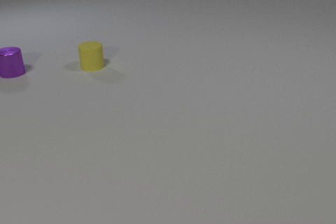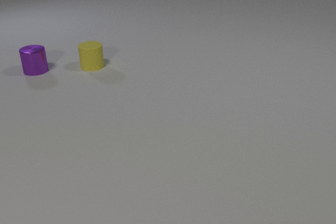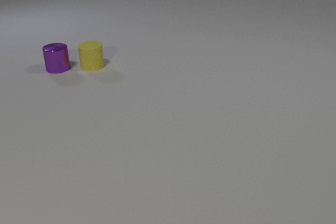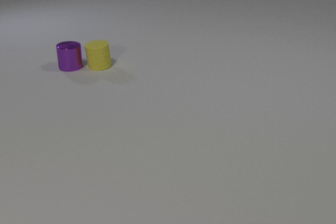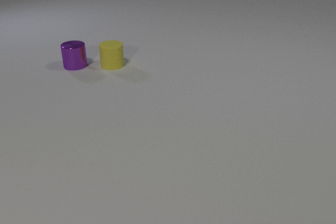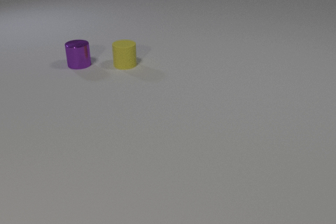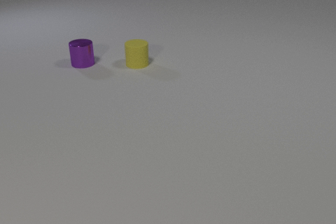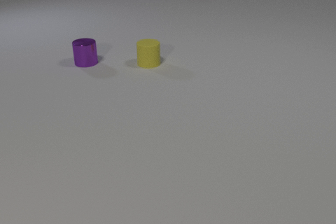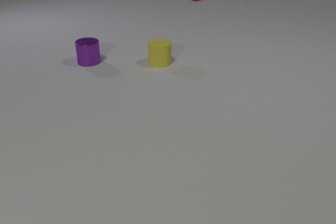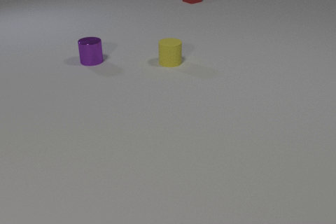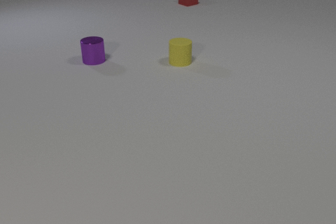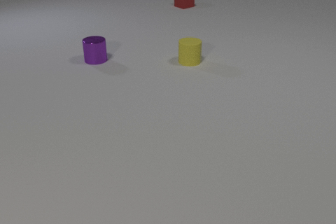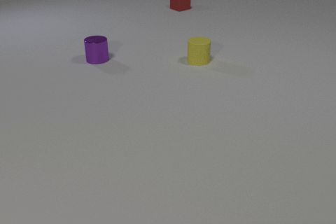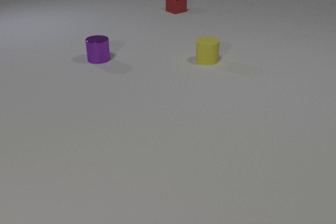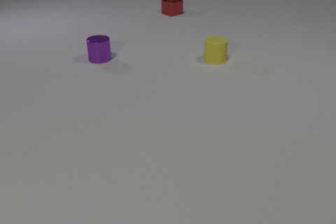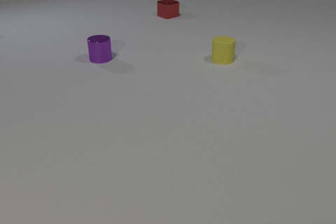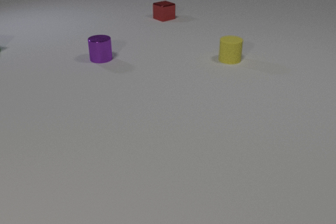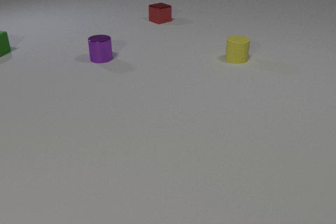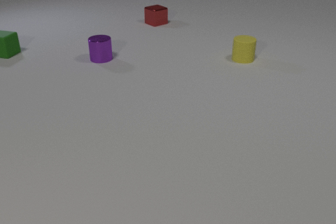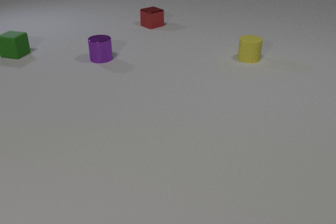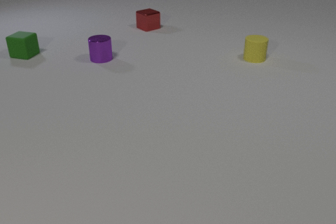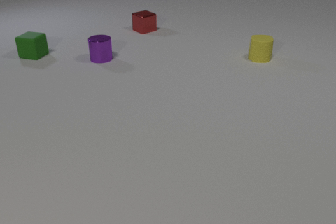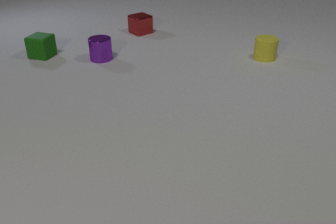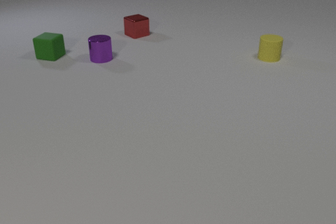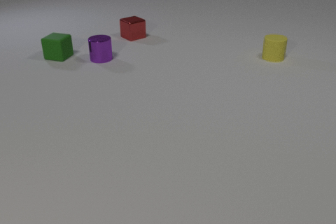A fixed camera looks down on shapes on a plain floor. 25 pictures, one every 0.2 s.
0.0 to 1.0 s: The purple metal cylinder slides to the right. The yellow rubber cylinder slides to the right. The purple metal cylinder and the yellow rubber cylinder collide.
1.0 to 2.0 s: The purple metal cylinder slides to the right and away from the camera. The yellow rubber cylinder slides to the right. The red metal cube comes in at the top edge, slides toward the camera and to the left.
2.0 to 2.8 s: The purple metal cylinder slides to the right. The yellow rubber cylinder slides to the right. The red metal cube slides toward the camera and to the left.
2.8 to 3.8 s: The yellow rubber cylinder slides to the right. The green rubber cube comes in at the left edge, slides to the right and toward the camera. The red metal cube slides toward the camera and to the left.
3.8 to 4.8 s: The yellow rubber cylinder slides to the right. The green rubber cube slides to the right and toward the camera. The red metal cube slides toward the camera and to the left.
How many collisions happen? 1.
Are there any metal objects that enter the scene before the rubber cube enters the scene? yes.
What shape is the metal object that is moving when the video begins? cylinder.
